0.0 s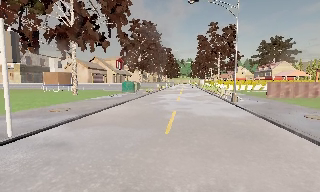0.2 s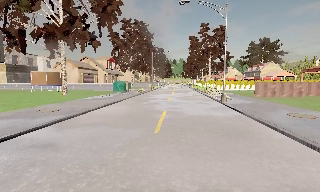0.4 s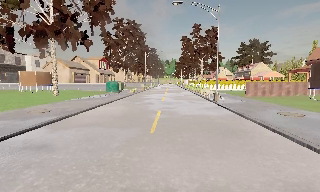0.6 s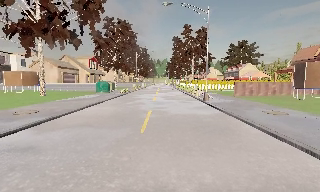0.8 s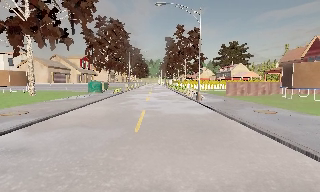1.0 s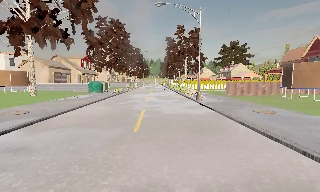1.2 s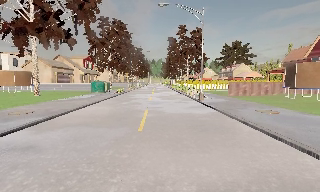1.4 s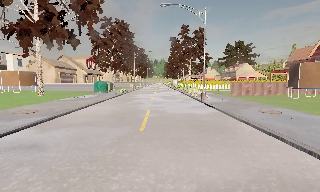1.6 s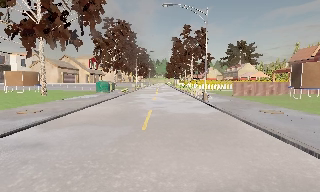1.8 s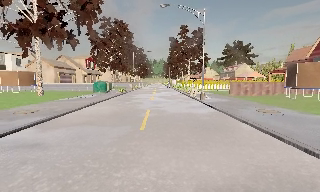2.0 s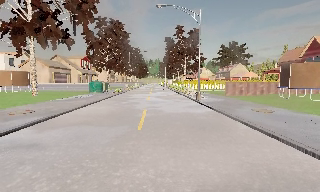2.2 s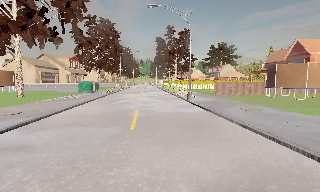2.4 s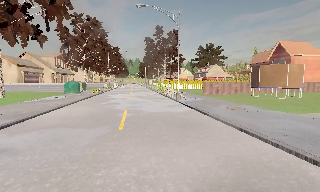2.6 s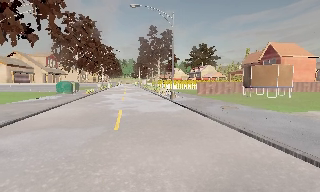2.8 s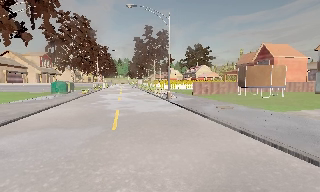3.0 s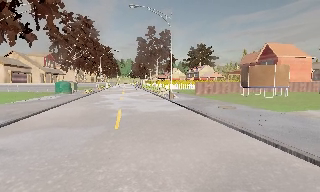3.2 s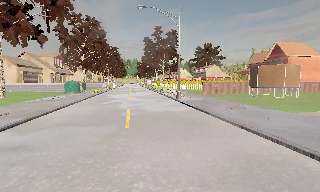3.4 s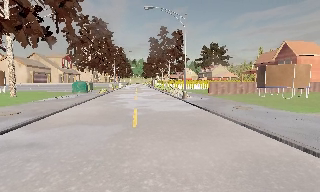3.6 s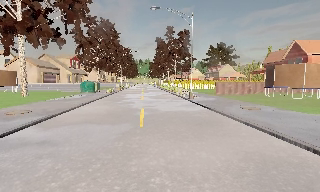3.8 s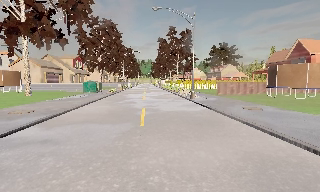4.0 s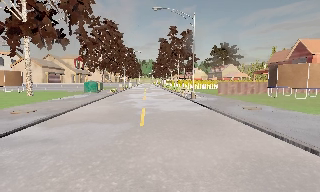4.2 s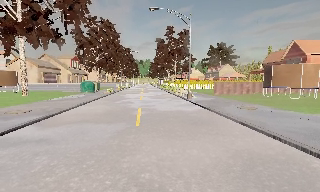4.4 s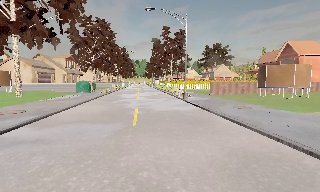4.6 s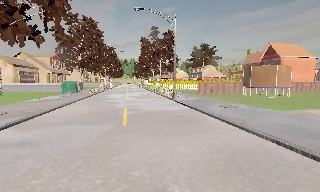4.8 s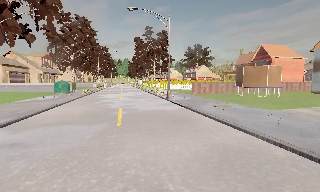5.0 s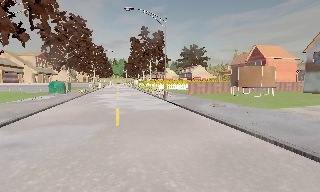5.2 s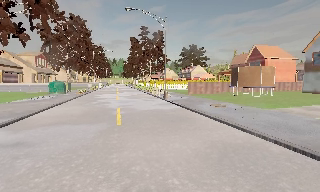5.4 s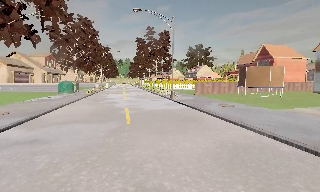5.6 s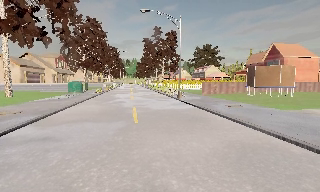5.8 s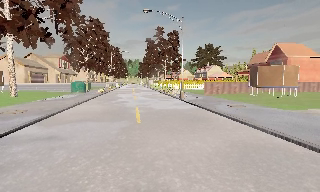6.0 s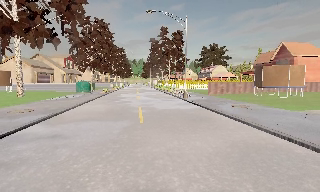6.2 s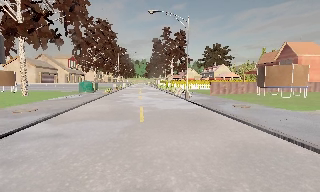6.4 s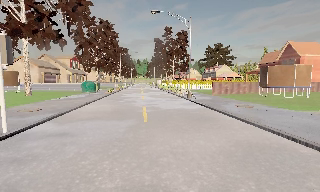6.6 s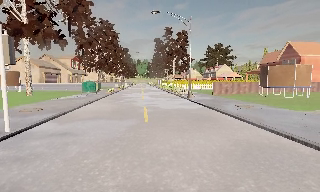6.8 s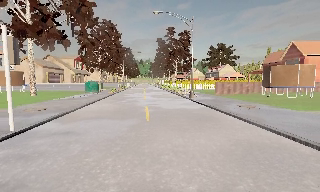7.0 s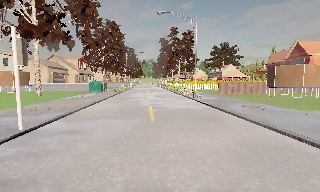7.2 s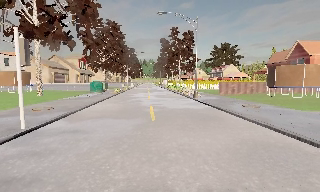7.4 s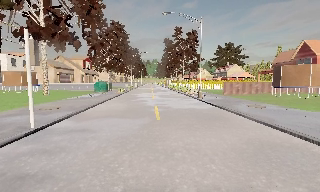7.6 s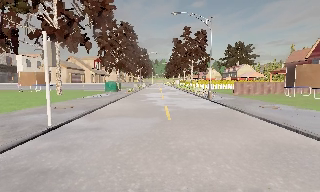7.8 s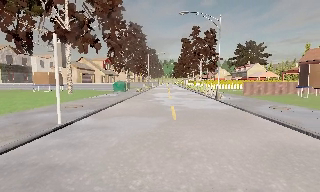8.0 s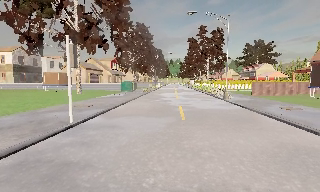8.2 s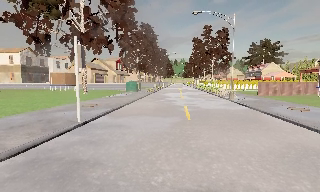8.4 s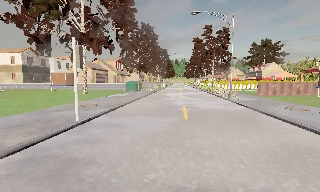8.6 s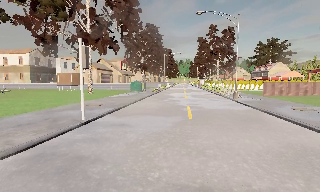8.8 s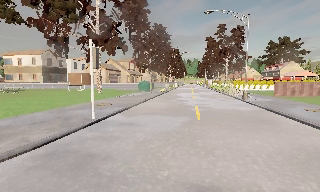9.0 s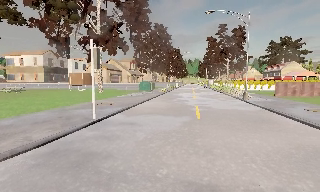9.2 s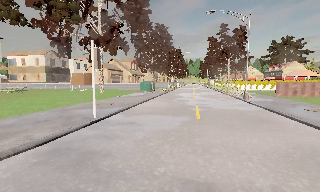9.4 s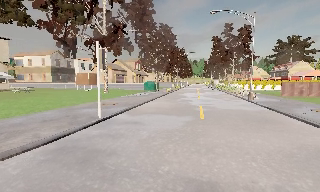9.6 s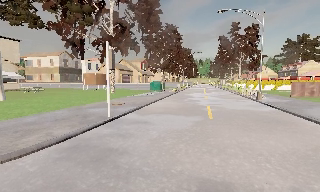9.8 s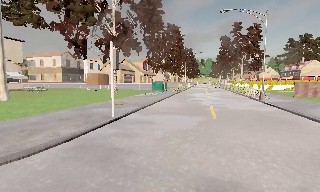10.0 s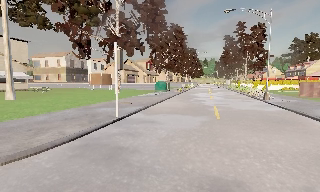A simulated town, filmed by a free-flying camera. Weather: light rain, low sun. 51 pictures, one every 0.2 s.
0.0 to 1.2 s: The camera pans to its right, which is clockwise from overhead, by about 10 degrees.
1.2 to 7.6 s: The camera travels backward and to its left, about 2 m, so what stands in front gets smaller.
7.6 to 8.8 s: The scene slides to the right, as the camera pans about 10 degrees to its left.
8.8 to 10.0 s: The camera shifts only a little, or ends up much as it began.
The film runs backward here.
